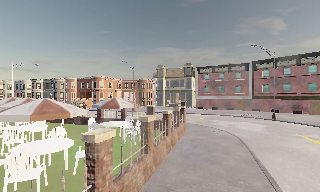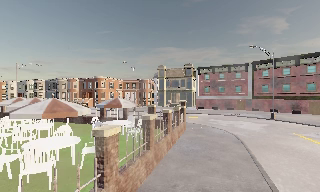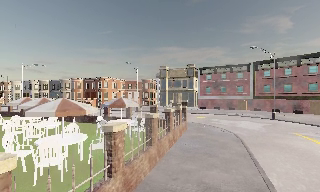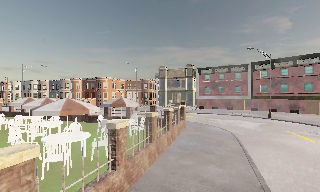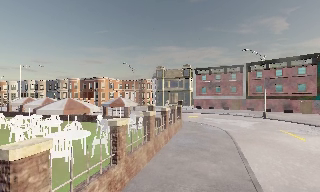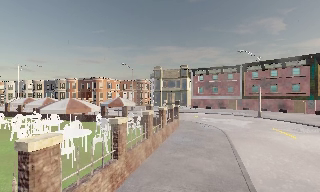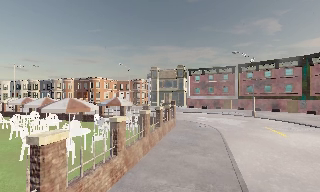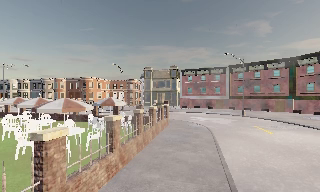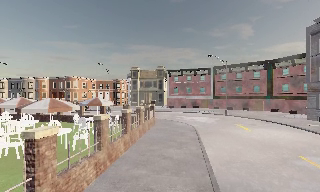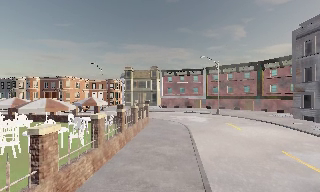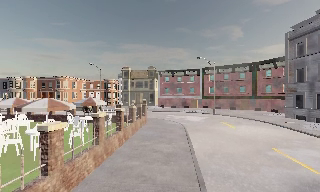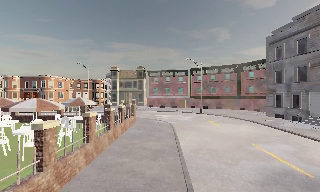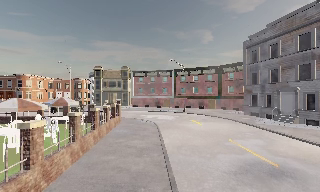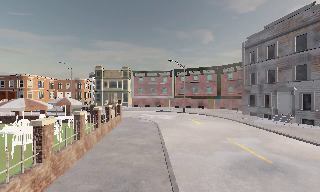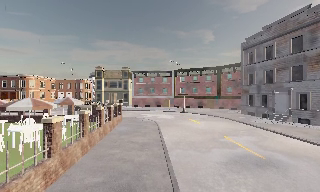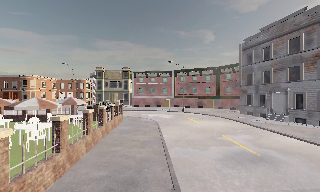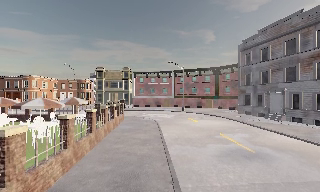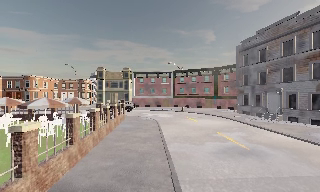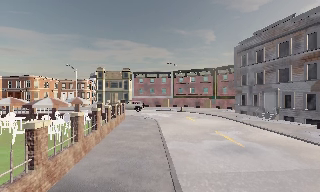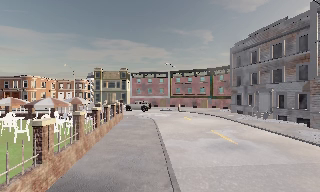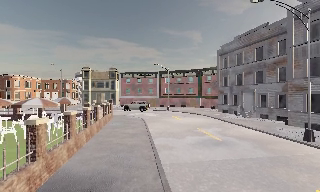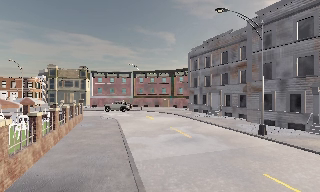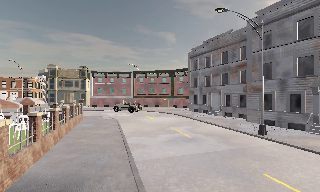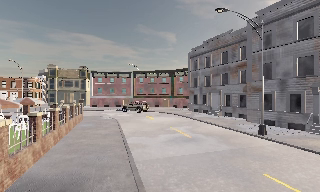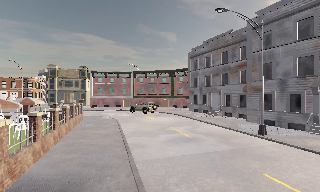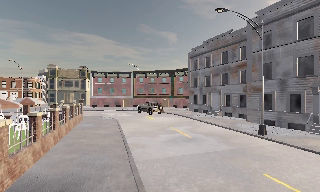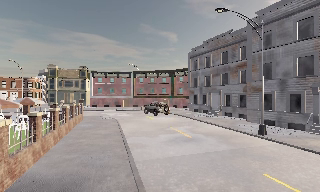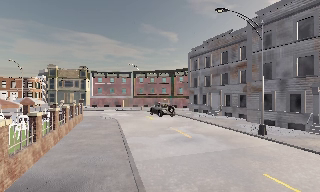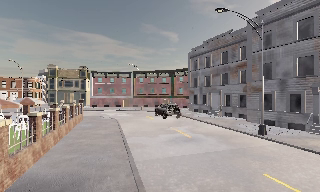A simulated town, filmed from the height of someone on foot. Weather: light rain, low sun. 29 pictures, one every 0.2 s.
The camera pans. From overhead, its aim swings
clockwise.
The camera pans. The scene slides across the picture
to the left.
0.0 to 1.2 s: The camera travels backward, about 2 m, so what stands in front gets smaller.
1.2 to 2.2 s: The camera swings to its right by about 15 degrees, and the scene slides to the left. It travels backward, about 2 m, so what stands in front gets smaller.
2.2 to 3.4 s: The camera travels backward, about 2.5 m, so what stands in front gets smaller.
3.4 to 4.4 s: The camera swings to its right by about 15 degrees, and the scene slides to the left. It travels backward, about 1.5 m, so what stands in front gets smaller. It loses speed.
4.4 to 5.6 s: The camera keeps its place and its aim.
The film runs backward here.
